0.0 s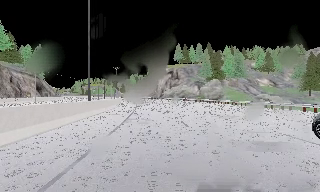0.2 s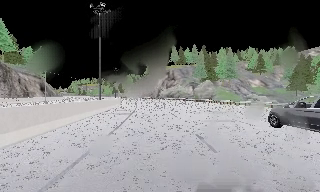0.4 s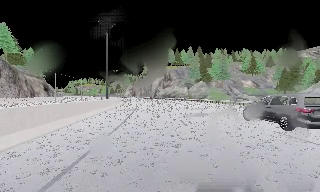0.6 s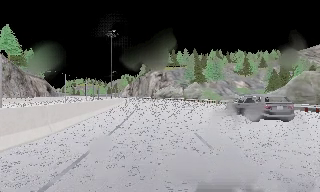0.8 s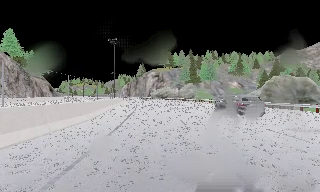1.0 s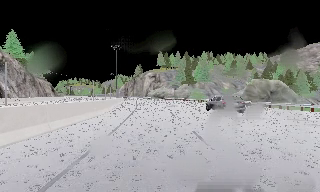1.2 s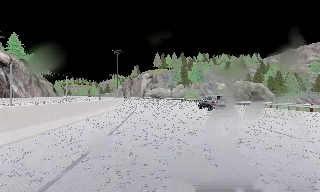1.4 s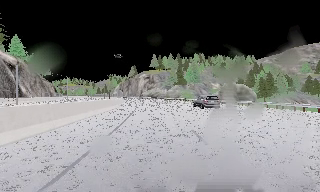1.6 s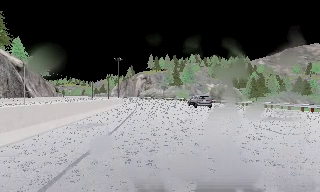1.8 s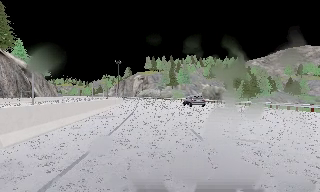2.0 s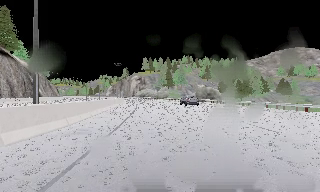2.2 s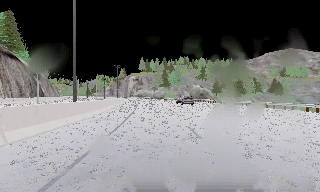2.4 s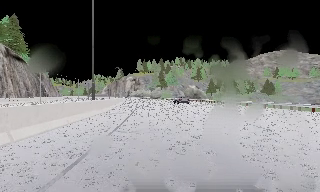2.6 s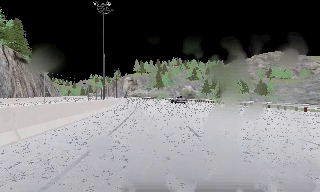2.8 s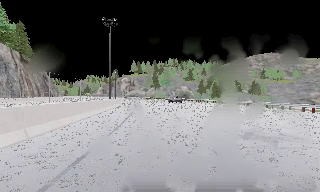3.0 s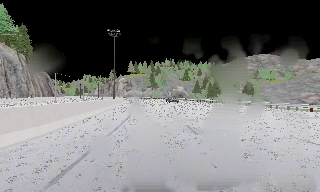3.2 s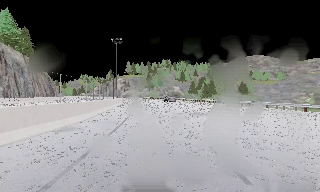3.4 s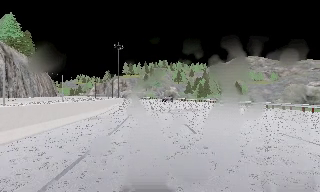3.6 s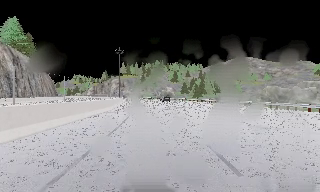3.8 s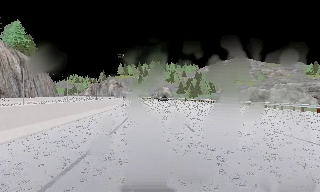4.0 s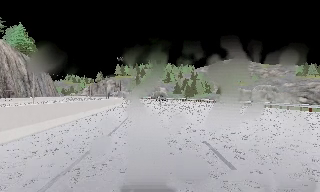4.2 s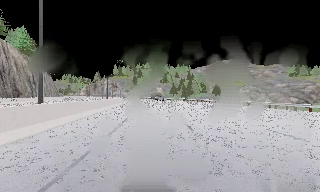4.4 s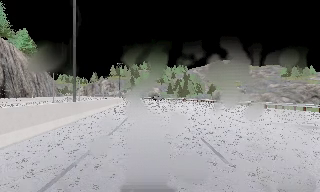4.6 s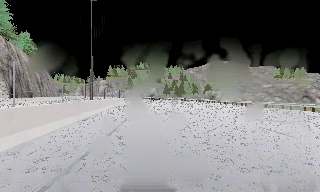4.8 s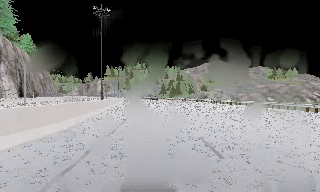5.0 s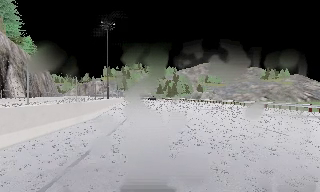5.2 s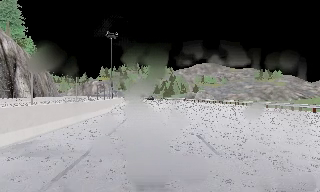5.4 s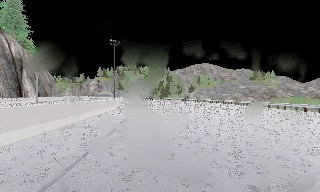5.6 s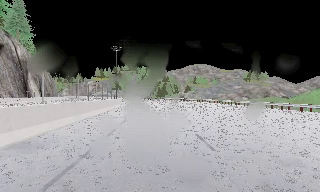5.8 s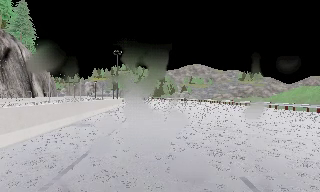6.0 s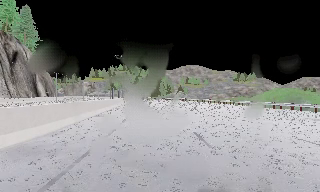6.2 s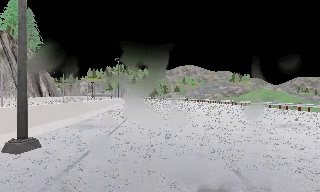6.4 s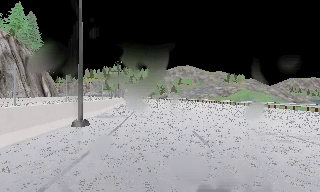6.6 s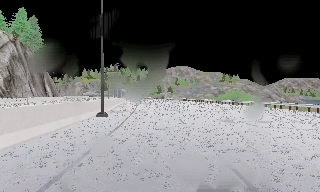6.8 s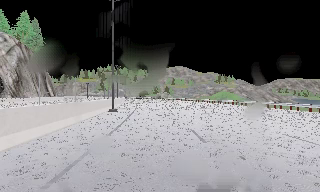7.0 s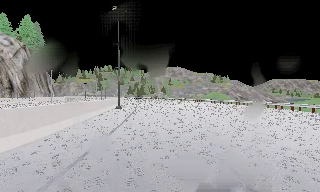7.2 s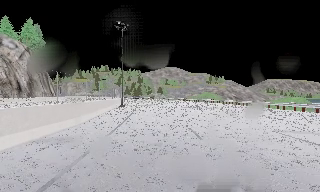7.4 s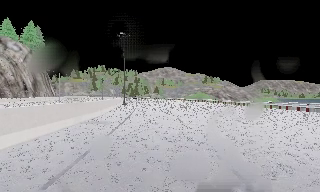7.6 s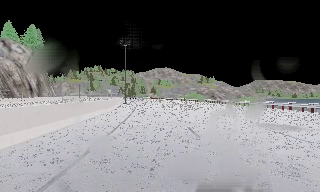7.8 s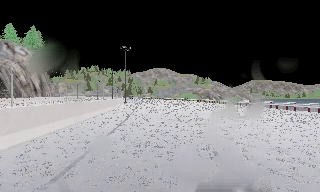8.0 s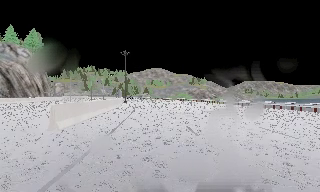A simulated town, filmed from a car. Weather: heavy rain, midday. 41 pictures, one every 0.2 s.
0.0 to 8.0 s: The camera pans to its right, which is clockwise from overhead, by about 45 degrees. It travels backward, about 150 m.
The film runs backward here.
